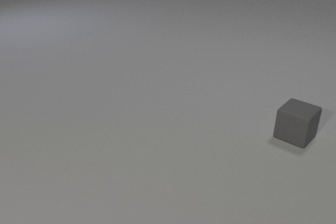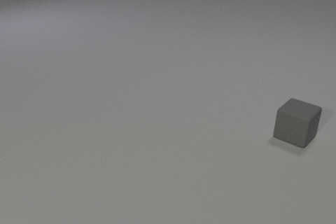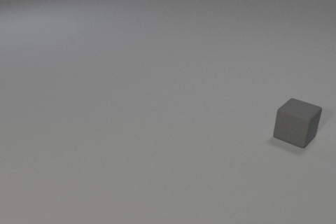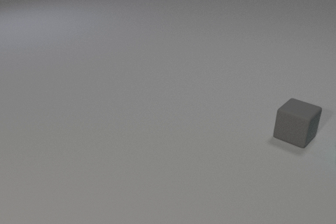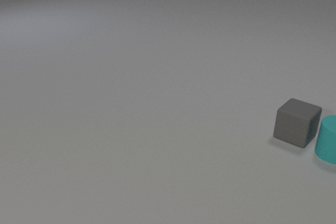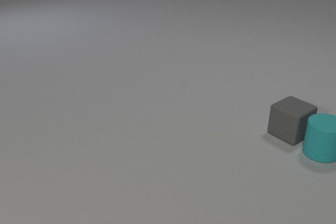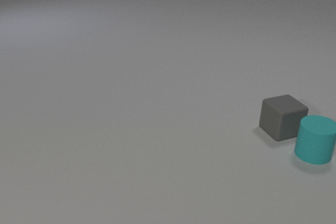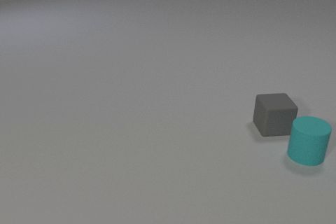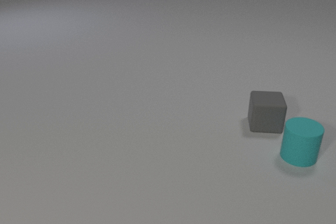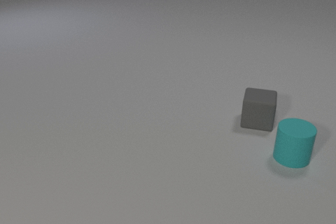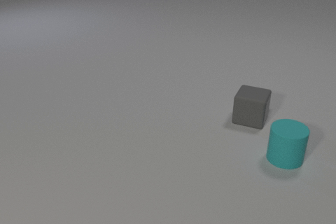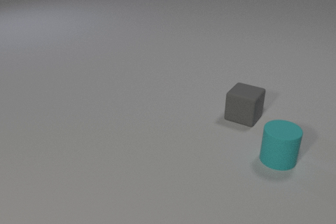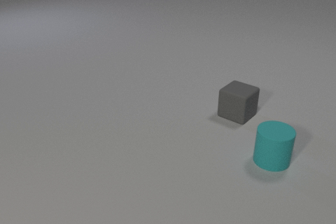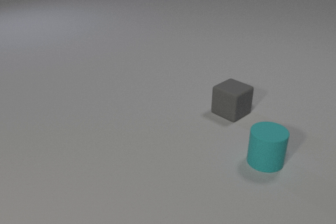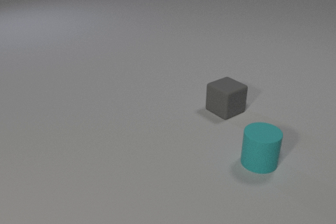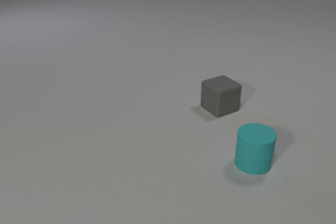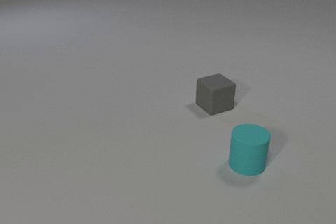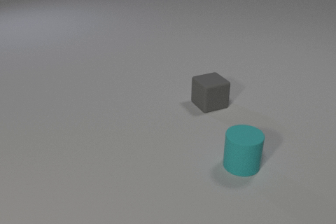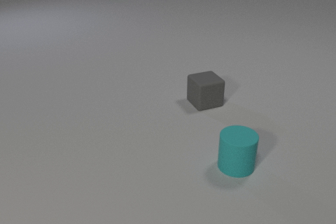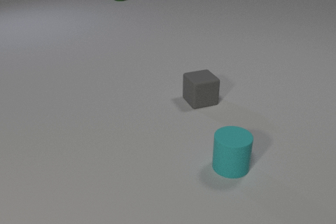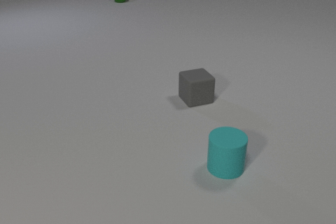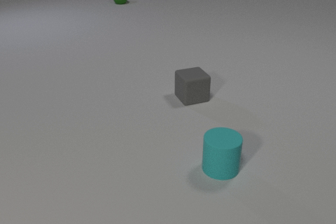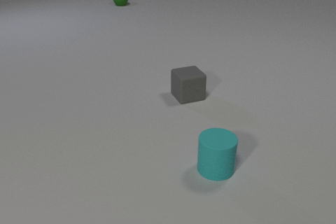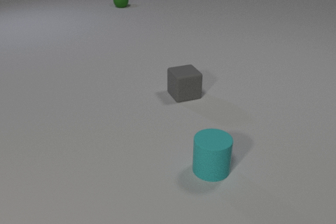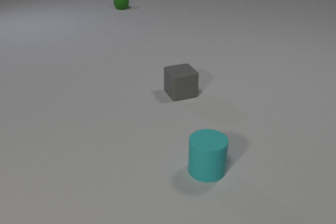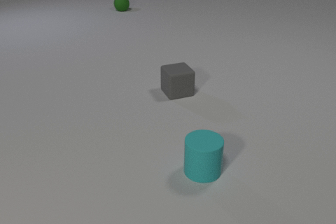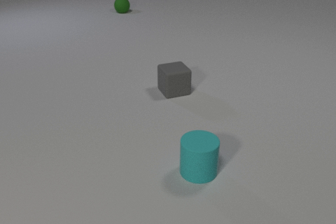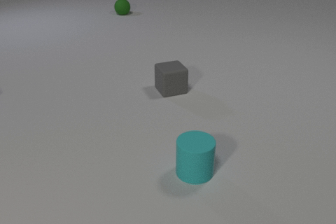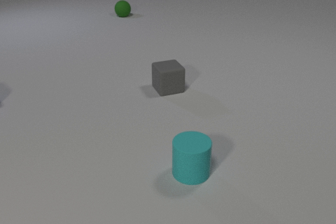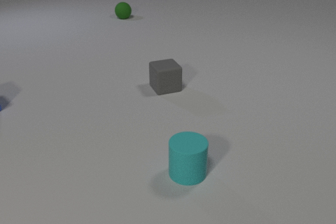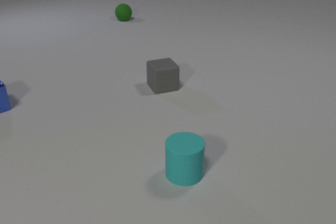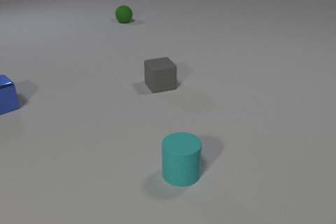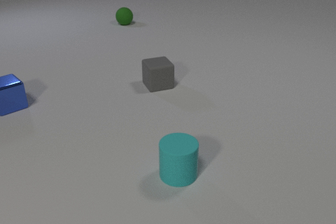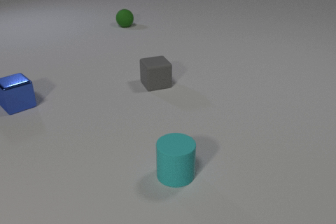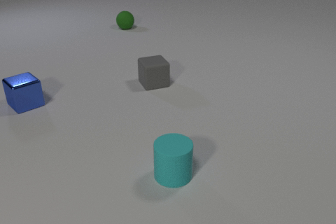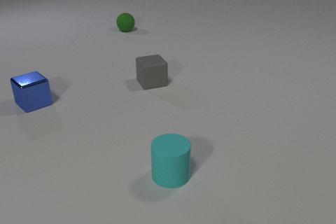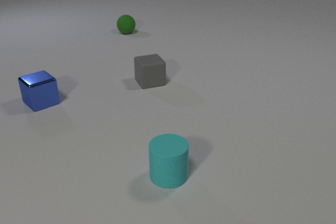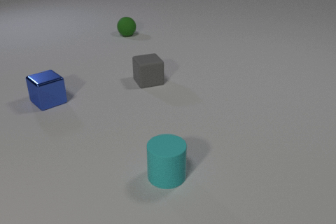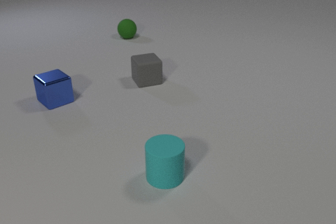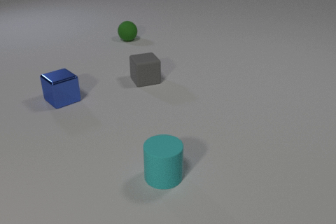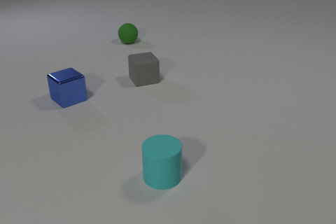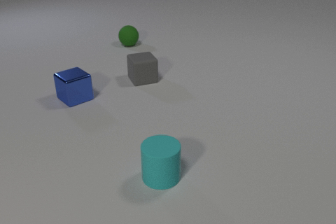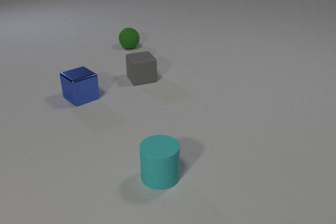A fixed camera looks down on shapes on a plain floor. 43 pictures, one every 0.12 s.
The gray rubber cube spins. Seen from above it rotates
clockwise.
The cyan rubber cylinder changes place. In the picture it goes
to the left.
0.00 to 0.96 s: The cyan rubber cylinder comes in at the right edge, slides to the left and toward the camera. The gray rubber cube slides to the left and away from the camera, spins so that its near face slides to the left, clockwise seen from above. The cyan rubber cylinder and the gray rubber cube collide.
0.96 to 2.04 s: The cyan rubber cylinder slides to the left and toward the camera. The gray rubber cube slides to the left and away from the camera, spins clockwise seen from above by about 60 degrees, its near face sliding to the left.
2.04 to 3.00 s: The cyan rubber cylinder slides to the left and toward the camera. The gray rubber cube slides to the left and away from the camera. The green rubber sphere comes in at the top edge, rolls toward the camera.
3.00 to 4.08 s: The cyan rubber cylinder slides to the left. The gray rubber cube slides to the left and away from the camera. The green rubber sphere rolls toward the camera. The blue metal cube comes in at the left edge, slides to the right.
4.08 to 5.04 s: The cyan rubber cylinder slides to the left. The gray rubber cube slides to the left and away from the camera. The green rubber sphere rolls toward the camera. The blue metal cube slides to the right.
What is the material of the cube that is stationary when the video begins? rubber.
Are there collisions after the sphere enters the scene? no.
How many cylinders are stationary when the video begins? 0.
